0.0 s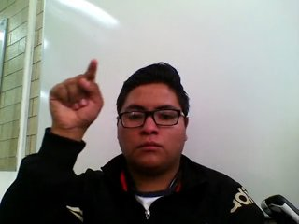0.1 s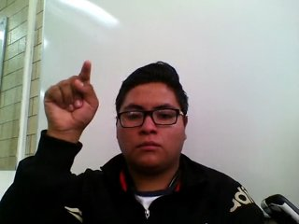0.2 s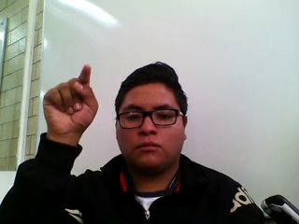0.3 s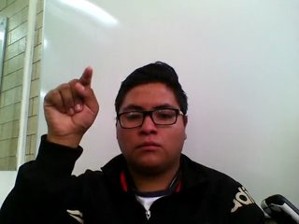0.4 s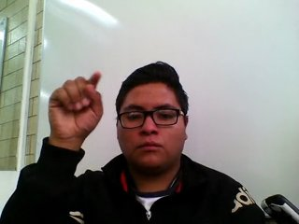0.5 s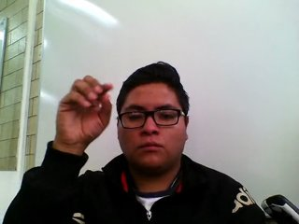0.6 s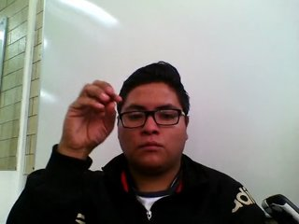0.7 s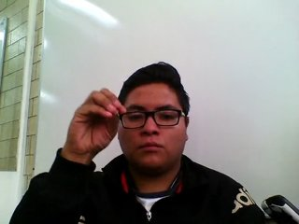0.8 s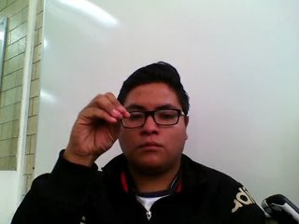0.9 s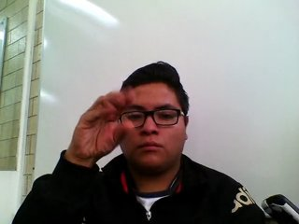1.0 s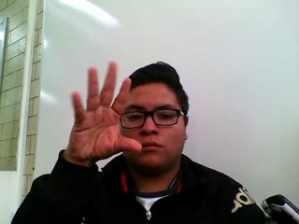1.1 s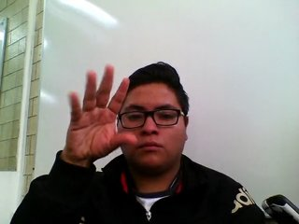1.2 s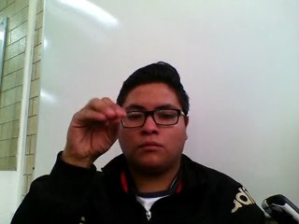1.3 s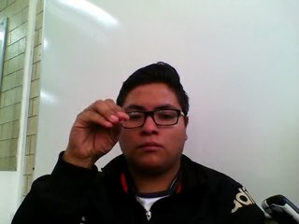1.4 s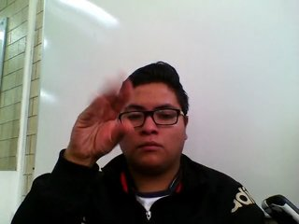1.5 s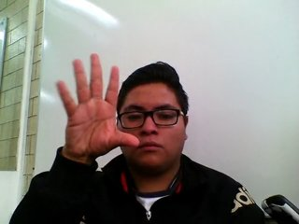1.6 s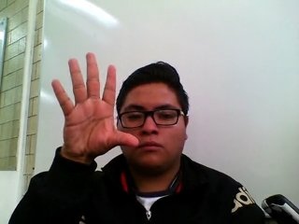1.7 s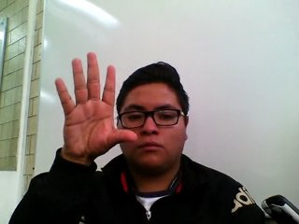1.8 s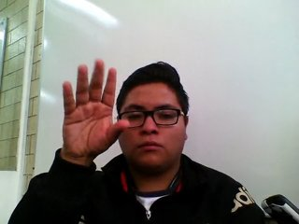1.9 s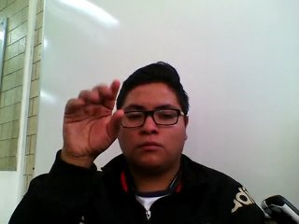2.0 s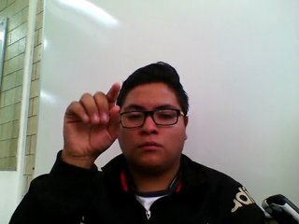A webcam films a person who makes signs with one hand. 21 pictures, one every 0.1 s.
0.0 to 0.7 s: Pointing with one finger.
0.8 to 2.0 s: Open twice.
